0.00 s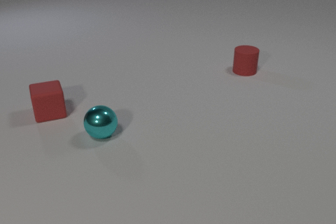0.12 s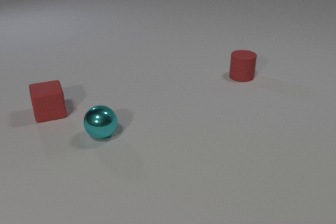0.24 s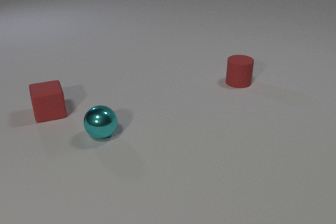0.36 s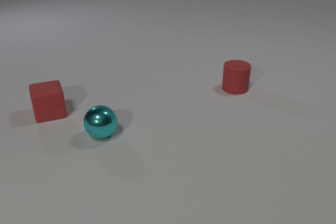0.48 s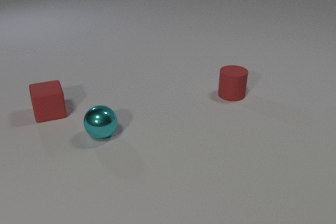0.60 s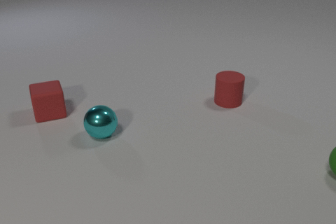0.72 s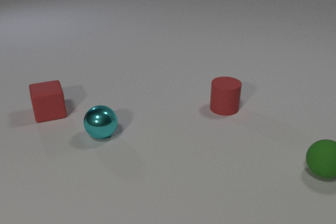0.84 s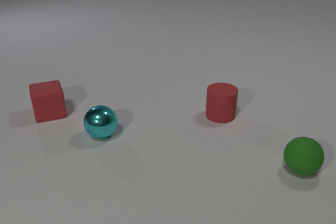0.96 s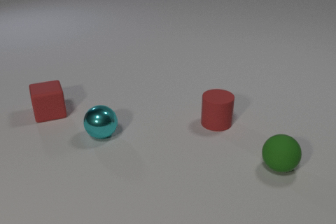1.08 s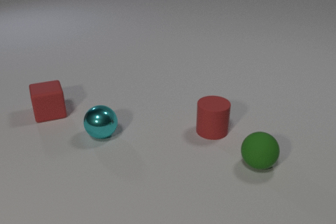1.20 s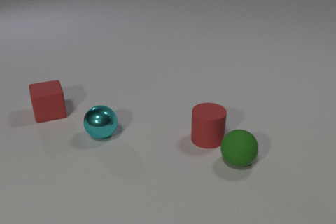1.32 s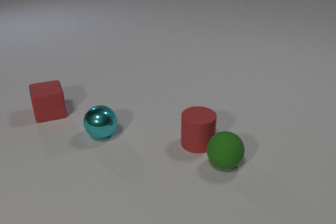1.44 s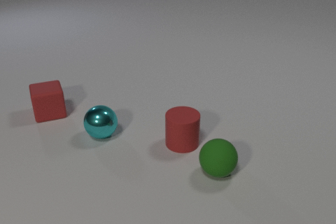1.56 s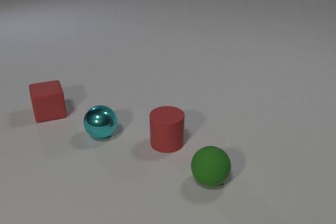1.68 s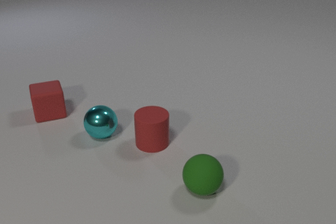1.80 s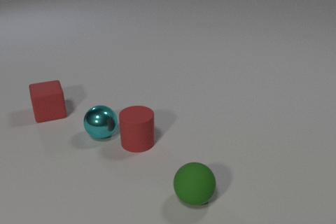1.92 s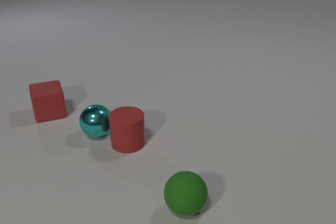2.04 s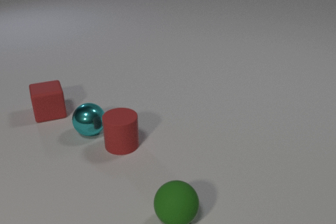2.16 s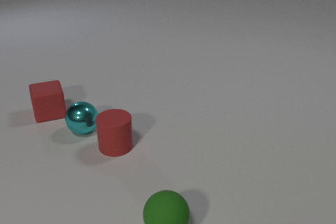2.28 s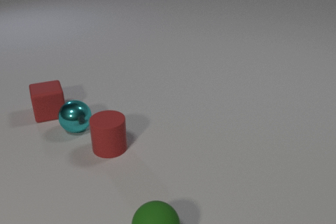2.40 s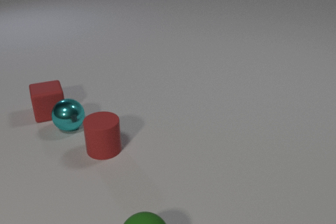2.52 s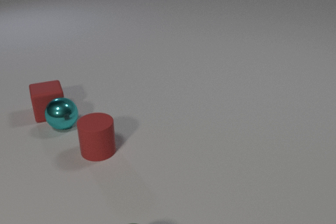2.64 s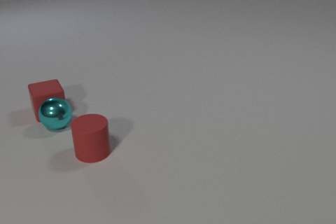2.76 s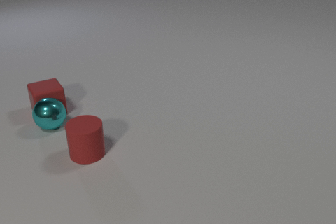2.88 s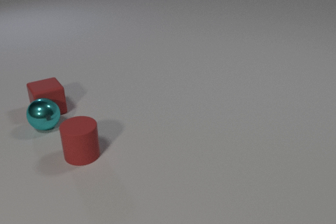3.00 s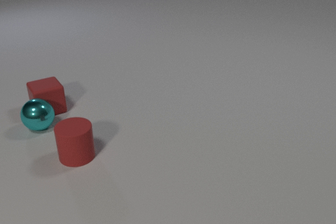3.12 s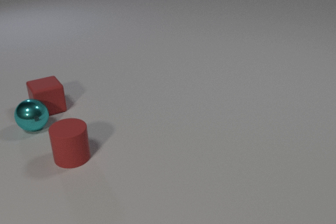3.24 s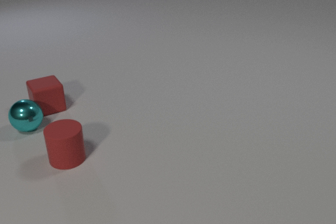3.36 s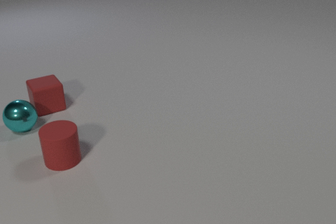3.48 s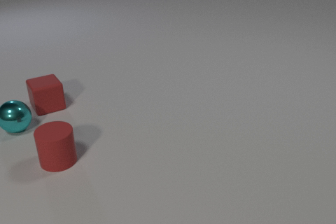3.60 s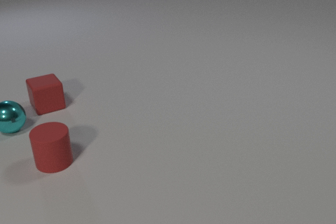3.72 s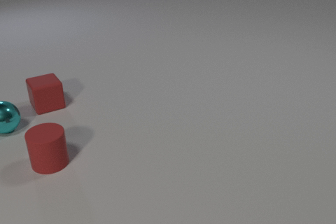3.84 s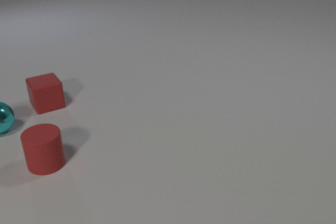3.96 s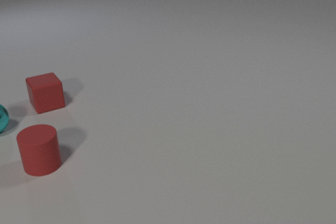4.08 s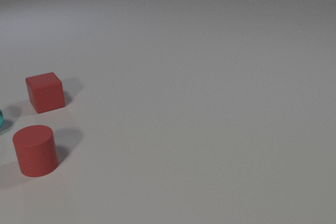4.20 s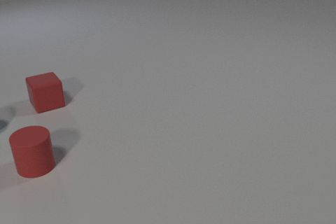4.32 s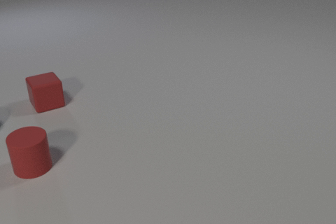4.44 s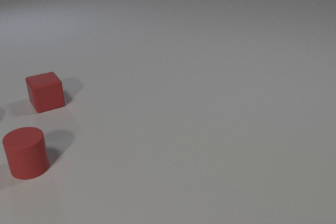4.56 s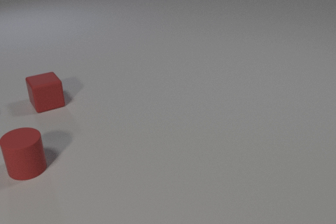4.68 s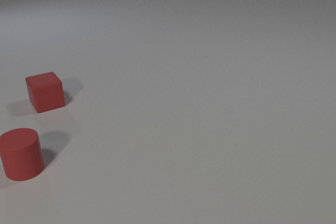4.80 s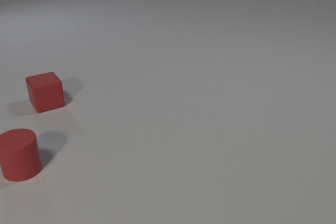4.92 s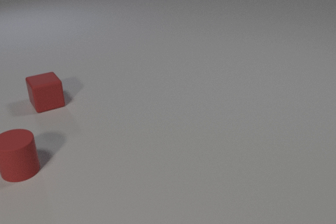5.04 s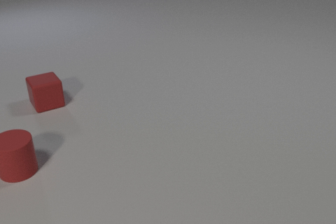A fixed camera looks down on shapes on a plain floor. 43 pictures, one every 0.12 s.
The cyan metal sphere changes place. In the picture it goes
to the left.
0.00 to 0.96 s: The green rubber sphere comes in at the right edge, rolls to the left. The red rubber cylinder slides toward the camera.
0.96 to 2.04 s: The green rubber sphere rolls to the left and toward the camera. The red rubber cylinder slides to the left and toward the camera. The cyan metal sphere rolls to the left and away from the camera. The green rubber sphere and the red rubber cylinder collide. The red rubber cylinder and the cyan metal sphere collide.
2.04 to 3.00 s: The green rubber sphere rolls toward the camera and to the left, leaves at the bottom edge. The red rubber cylinder slides to the left. The cyan metal sphere rolls to the left and away from the camera. The red rubber cube slides away from the camera. The cyan metal sphere and the red rubber cube collide.
3.00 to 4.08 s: The red rubber cylinder slides to the left. The cyan metal sphere rolls to the left. The red rubber cube slides away from the camera.
4.08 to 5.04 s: The red rubber cylinder slides to the left. The cyan metal sphere leaves at the left edge.
How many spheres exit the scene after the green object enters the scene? 2.
How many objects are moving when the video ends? 1.
How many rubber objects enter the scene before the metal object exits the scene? 1.
